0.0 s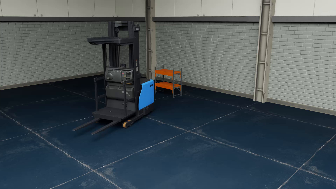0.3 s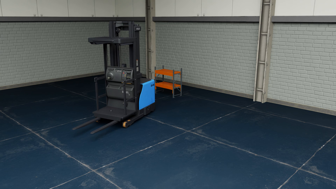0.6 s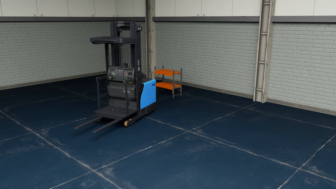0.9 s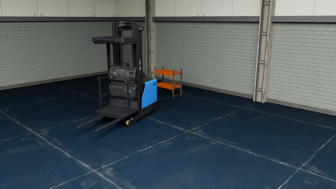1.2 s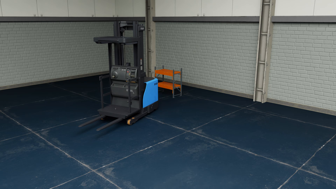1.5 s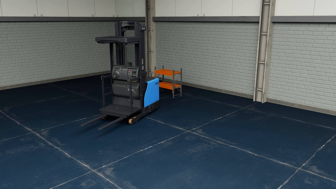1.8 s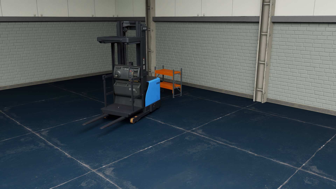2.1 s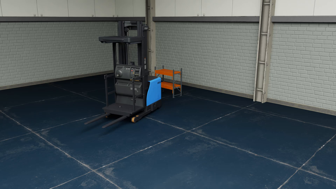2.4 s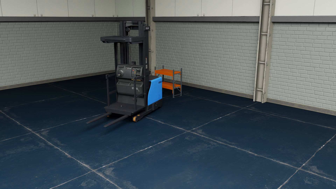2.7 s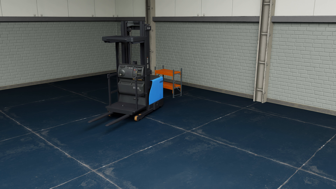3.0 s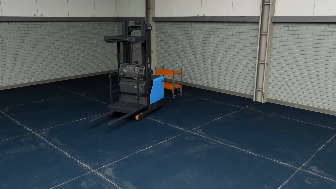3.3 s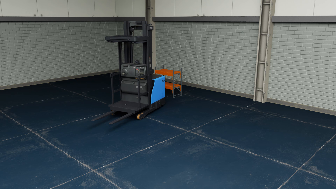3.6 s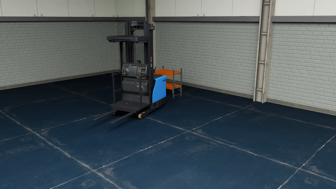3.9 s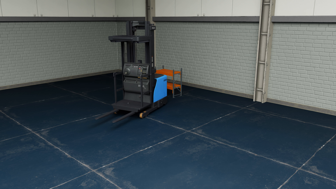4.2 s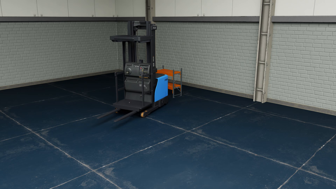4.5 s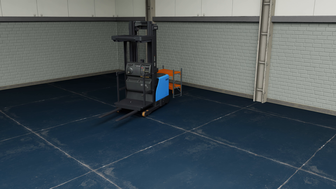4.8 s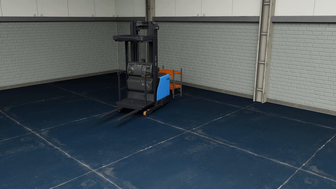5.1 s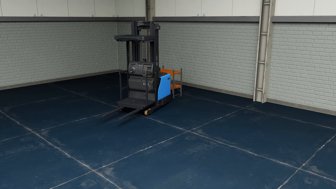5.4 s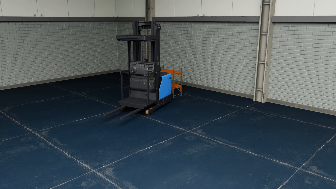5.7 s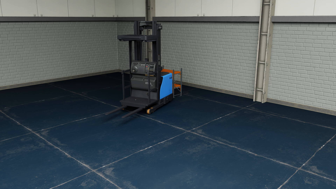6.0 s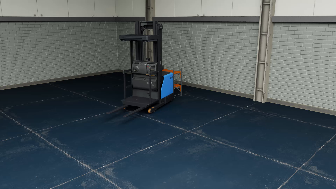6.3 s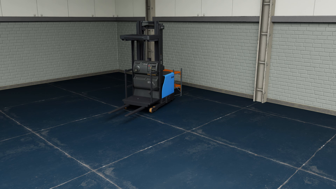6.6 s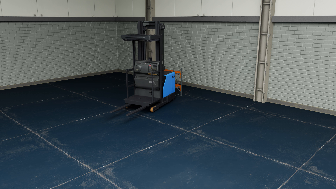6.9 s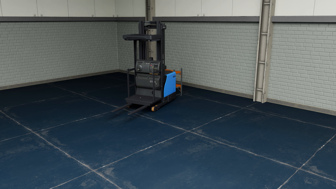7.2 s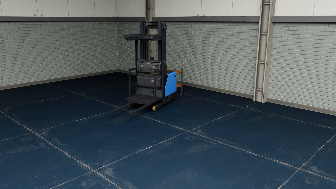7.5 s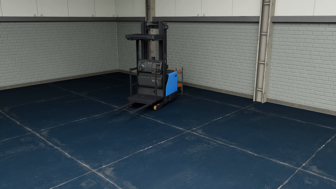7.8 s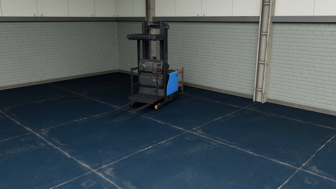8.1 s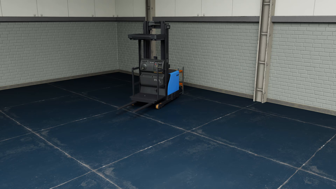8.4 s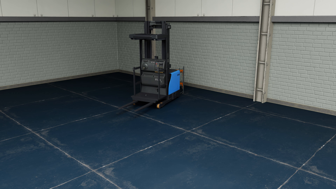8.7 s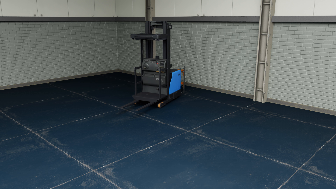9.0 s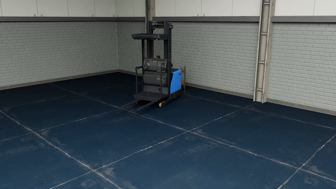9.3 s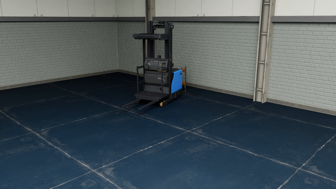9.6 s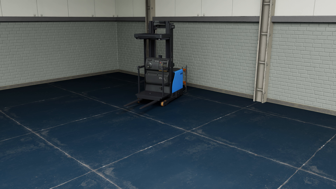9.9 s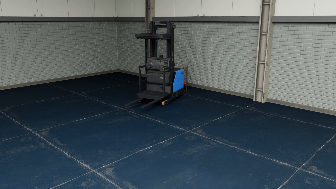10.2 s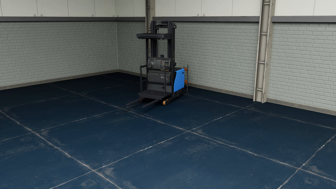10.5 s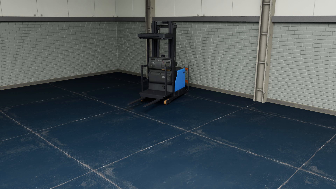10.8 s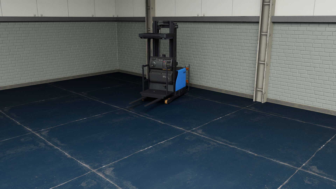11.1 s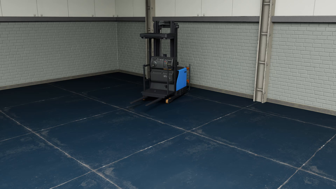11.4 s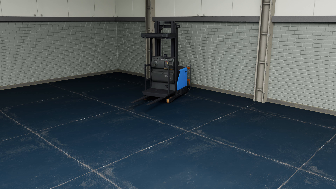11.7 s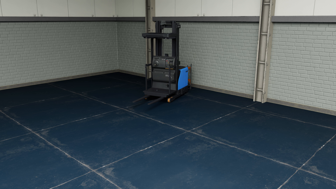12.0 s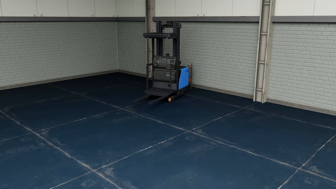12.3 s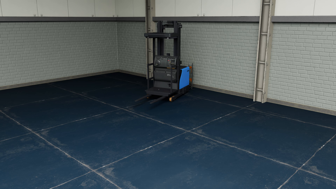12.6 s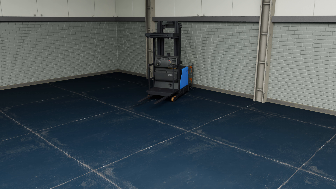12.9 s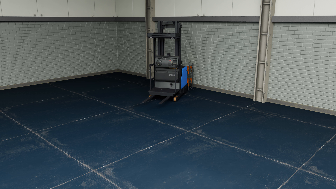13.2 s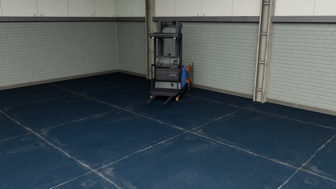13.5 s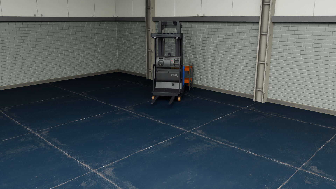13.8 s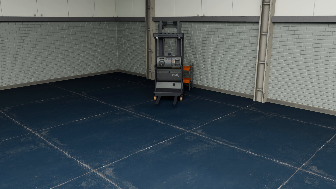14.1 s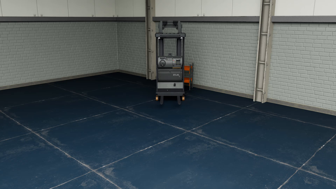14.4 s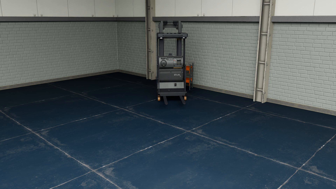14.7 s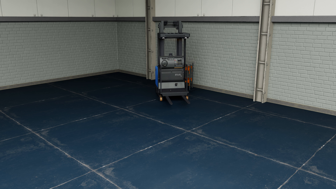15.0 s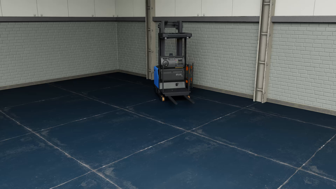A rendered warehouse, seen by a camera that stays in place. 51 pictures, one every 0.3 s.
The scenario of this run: A forklift runs into an object in its way.
